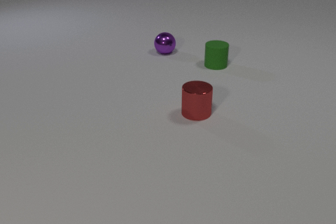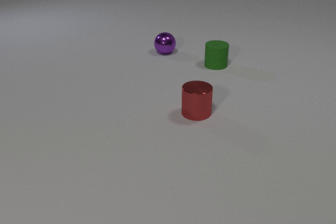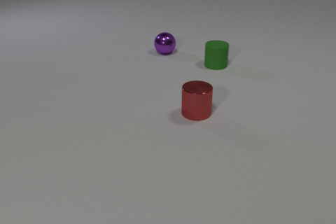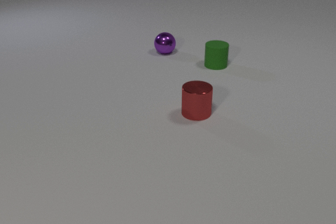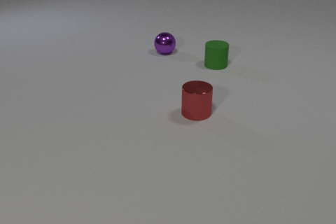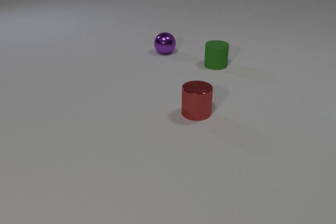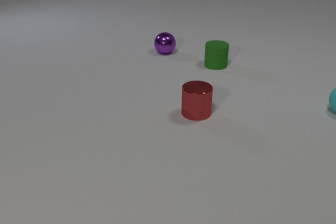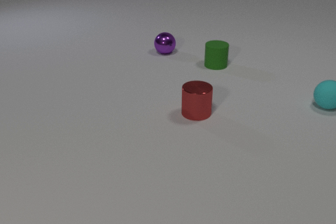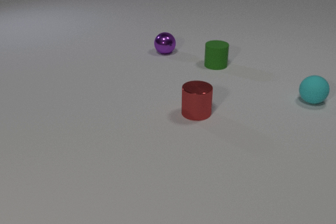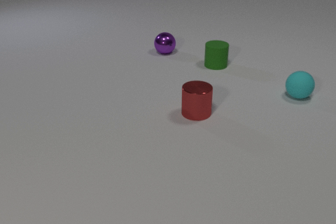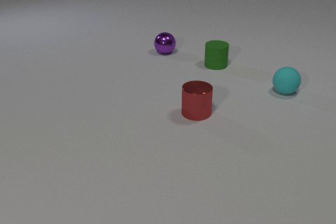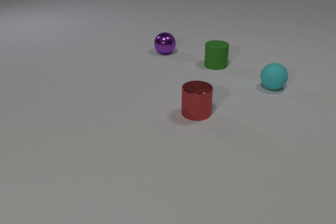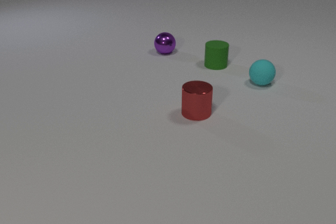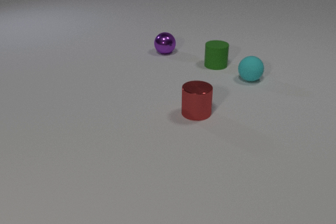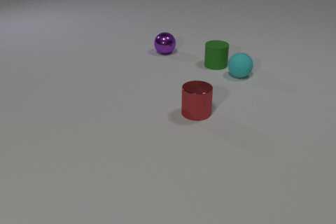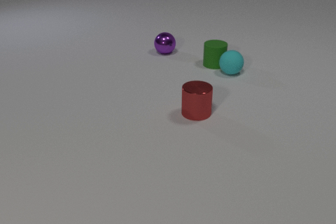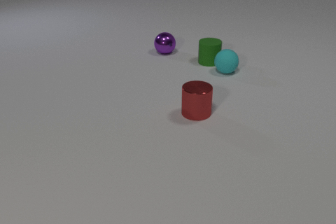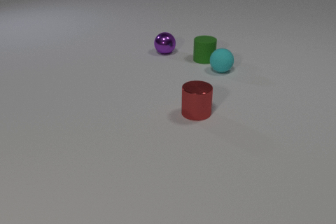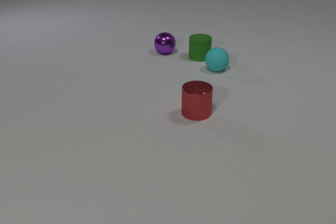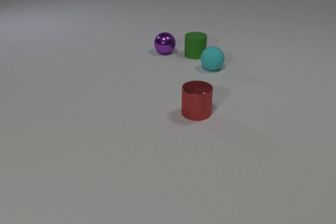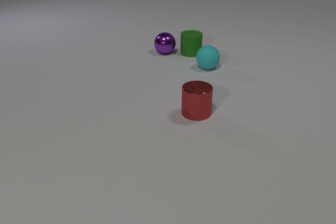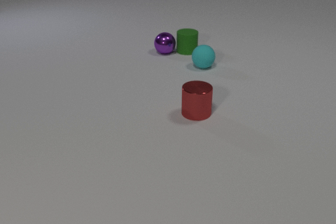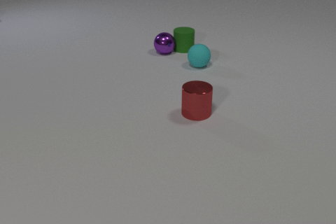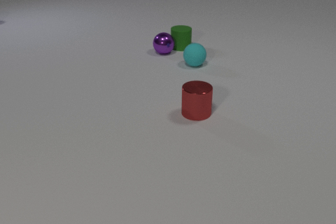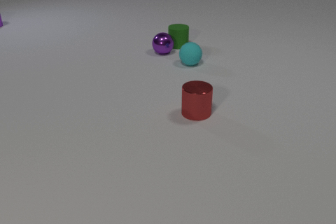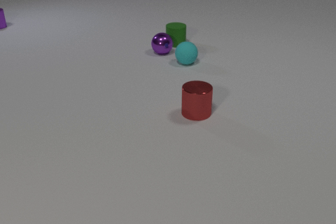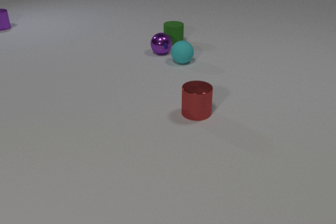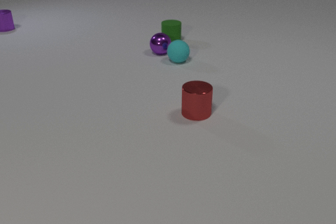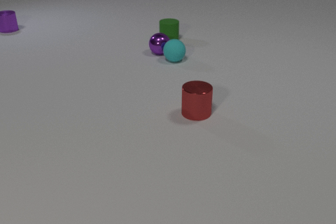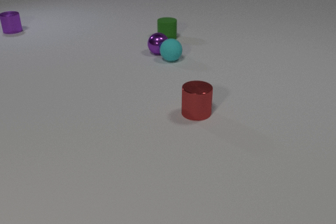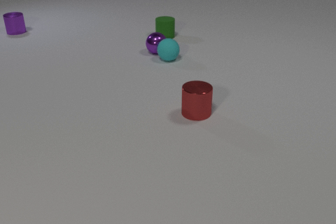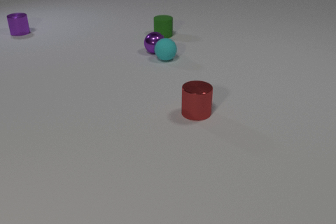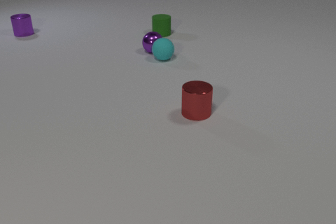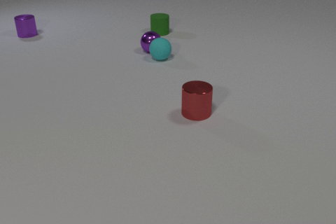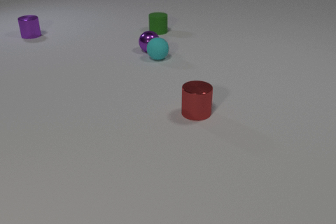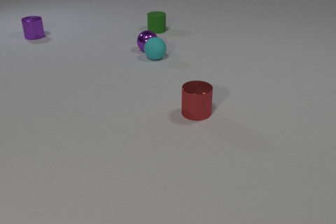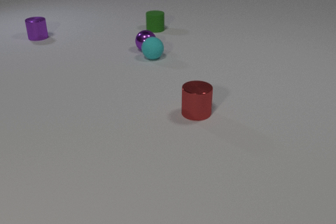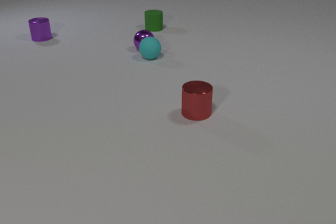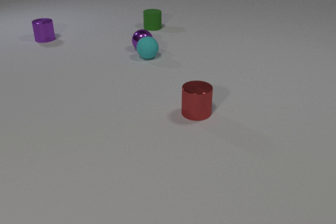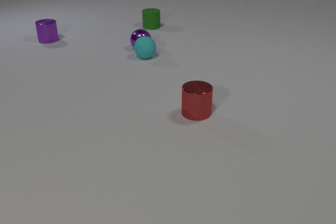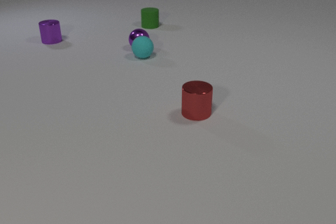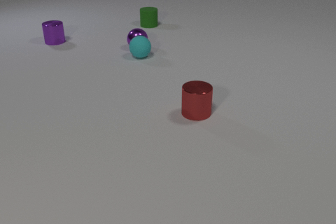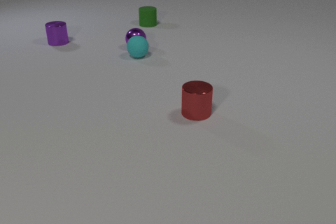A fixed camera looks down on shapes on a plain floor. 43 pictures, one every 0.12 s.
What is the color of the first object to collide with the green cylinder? cyan.
How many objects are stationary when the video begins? 3.
How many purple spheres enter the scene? 0.
0.00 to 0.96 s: The cyan rubber sphere comes in at the right edge, rolls to the left.
0.96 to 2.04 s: The cyan rubber sphere rolls to the left and away from the camera. The green rubber cylinder slides away from the camera and to the left. The cyan rubber sphere and the green rubber cylinder collide.
2.04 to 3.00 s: The cyan rubber sphere rolls to the left and away from the camera. The green rubber cylinder slides away from the camera and to the left. The purple metal cylinder comes in at the left edge, slides toward the camera and to the right. The green rubber cylinder and the purple metal sphere collide.
3.00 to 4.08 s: The cyan rubber sphere rolls to the left and away from the camera. The green rubber cylinder slides away from the camera and to the left. The purple metal sphere rolls to the left and away from the camera. The purple metal cylinder slides toward the camera and to the right. The cyan rubber sphere and the purple metal sphere collide.
4.08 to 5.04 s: The cyan rubber sphere rolls to the left. The green rubber cylinder slides away from the camera and to the left. The purple metal sphere rolls to the left and away from the camera. The purple metal cylinder slides toward the camera and to the right.
